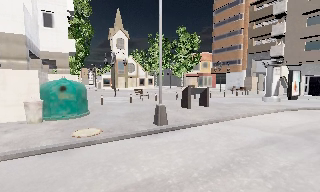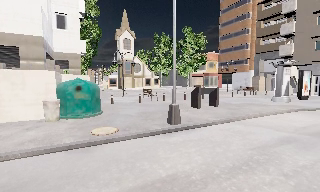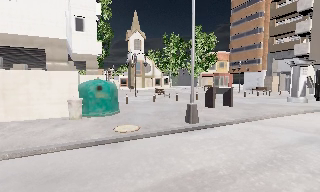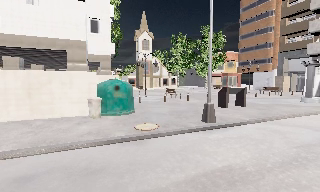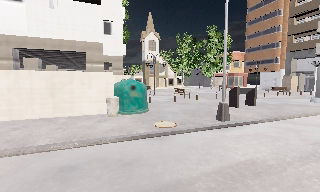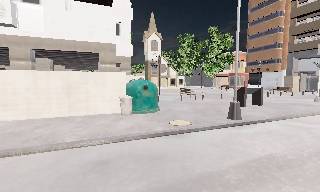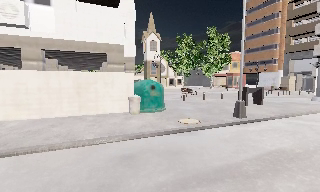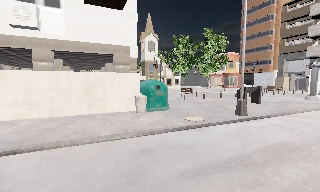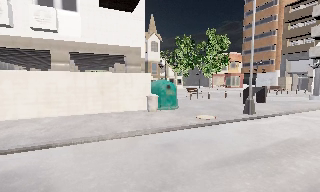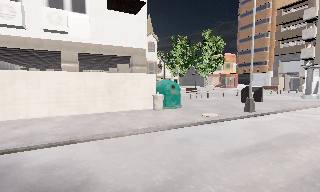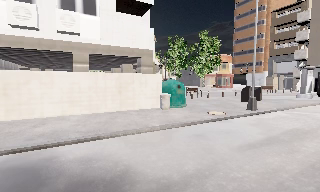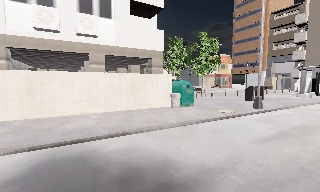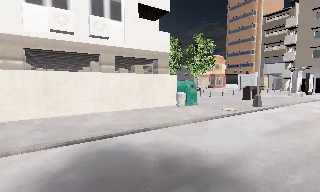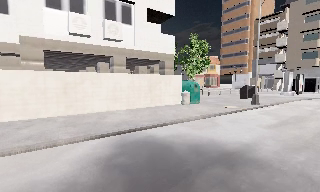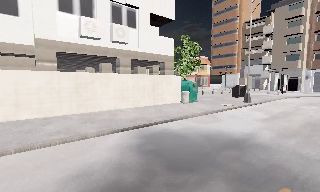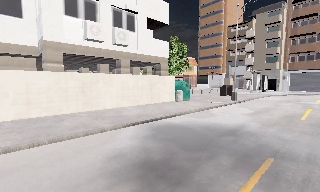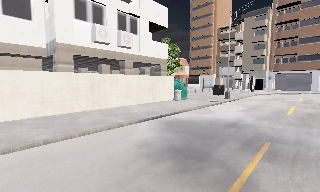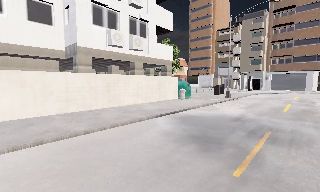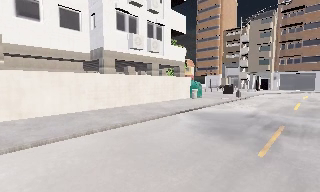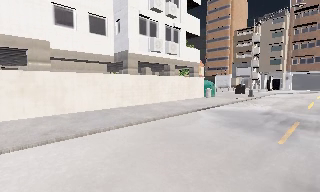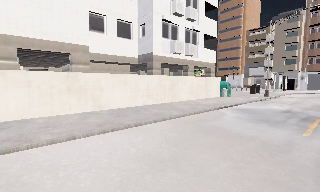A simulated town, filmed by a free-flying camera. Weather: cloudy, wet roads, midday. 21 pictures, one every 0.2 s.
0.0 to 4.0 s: The camera pans to its right, which is clockwise from overhead, by about 10 degrees. It travels to its left and backward, about 16 m, so close, fixed things drift to the right. It gains speed.
The film runs backward here.
